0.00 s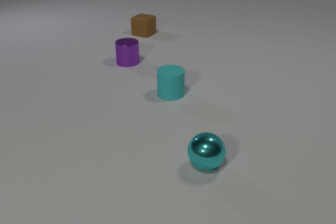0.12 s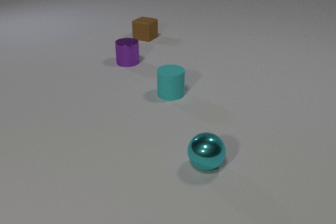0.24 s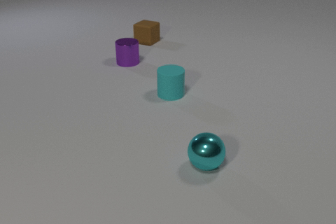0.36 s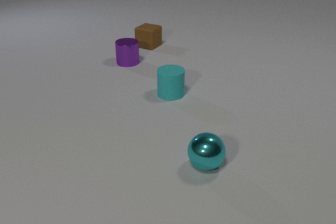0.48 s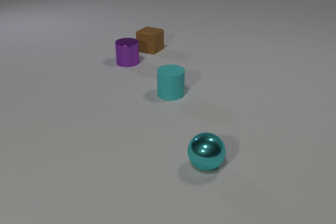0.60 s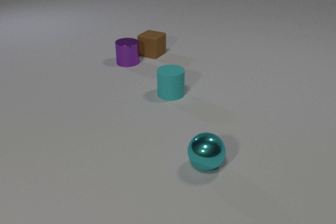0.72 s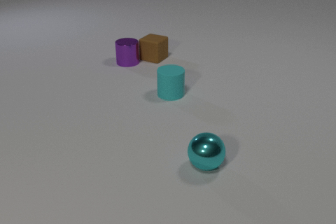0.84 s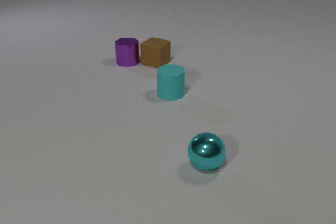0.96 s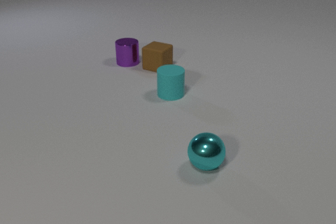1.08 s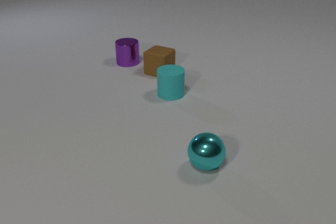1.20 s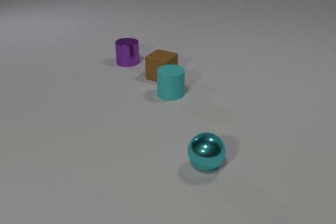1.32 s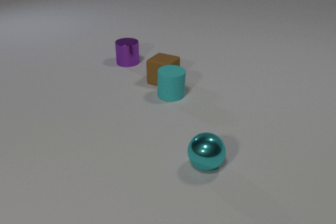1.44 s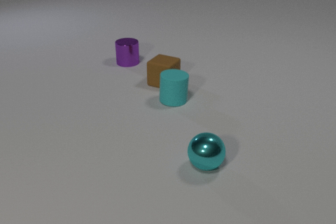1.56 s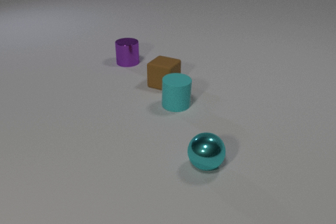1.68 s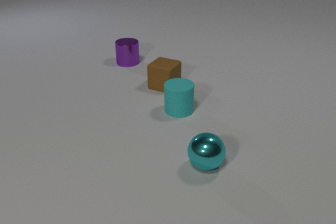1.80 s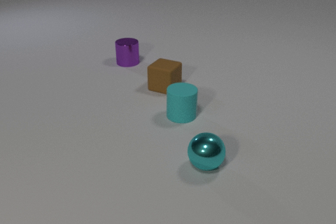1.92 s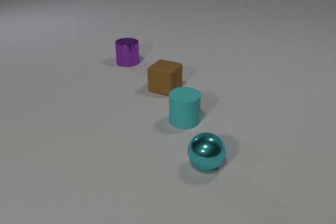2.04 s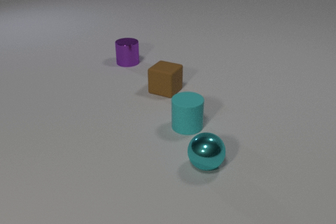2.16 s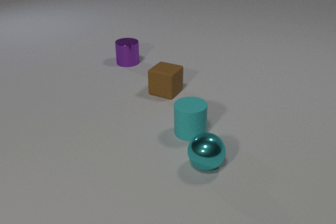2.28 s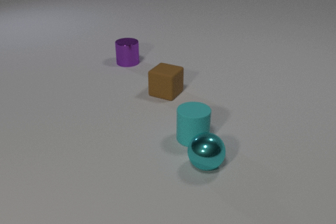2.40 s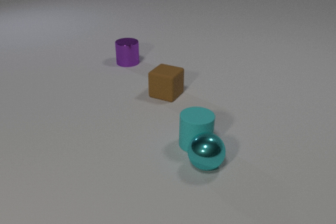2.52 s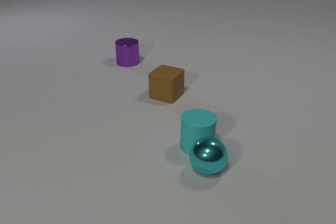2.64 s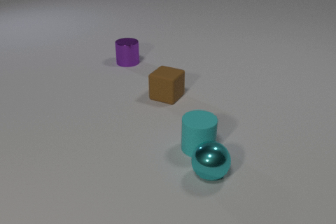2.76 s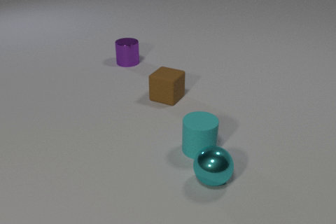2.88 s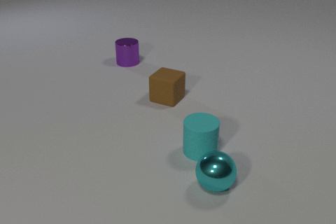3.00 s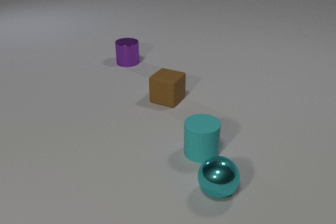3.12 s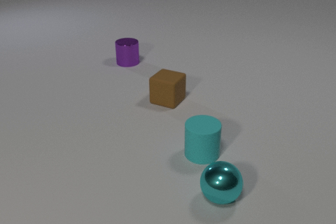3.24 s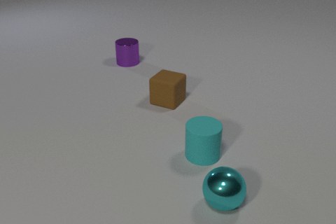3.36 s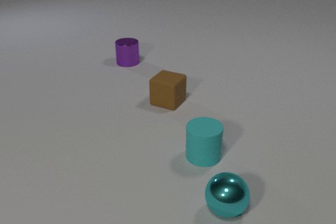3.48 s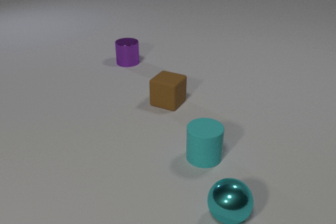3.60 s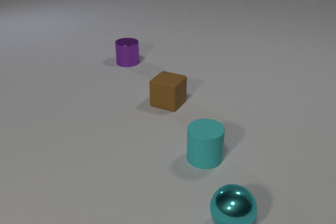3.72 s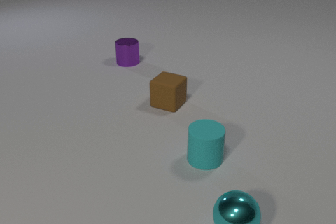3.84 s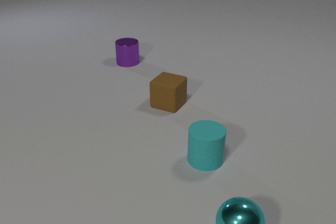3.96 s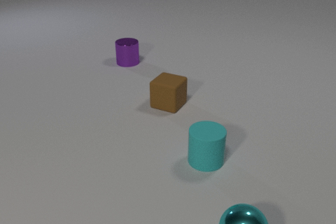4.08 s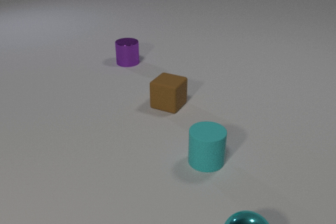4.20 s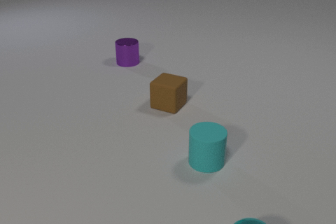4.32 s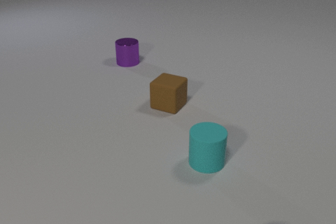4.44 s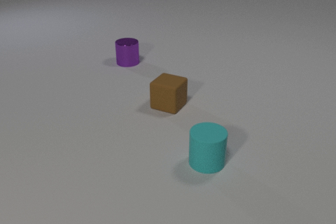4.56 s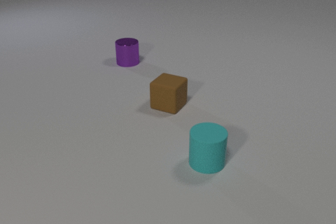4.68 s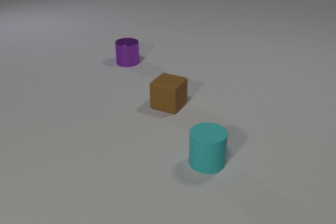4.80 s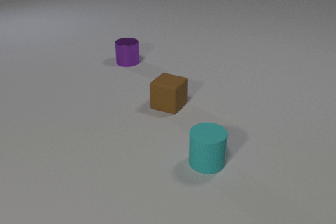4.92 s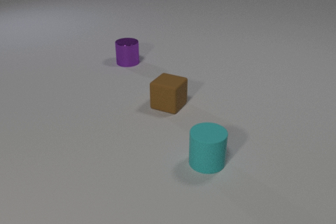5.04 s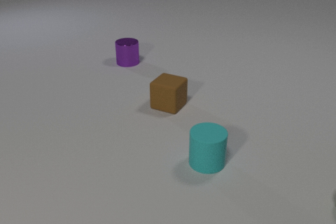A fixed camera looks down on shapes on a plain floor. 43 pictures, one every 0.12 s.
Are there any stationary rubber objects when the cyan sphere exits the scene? no.
How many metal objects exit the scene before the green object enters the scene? 1.
Are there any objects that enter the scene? yes.
0.00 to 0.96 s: The brown rubber cube slides toward the camera.
0.96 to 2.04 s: The brown rubber cube slides toward the camera. The cyan rubber cylinder slides toward the camera. The brown rubber cube and the cyan rubber cylinder collide.
2.04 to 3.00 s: The brown rubber cube slides toward the camera. The cyan rubber cylinder slides toward the camera. The cyan metal sphere rolls toward the camera. The cyan rubber cylinder and the cyan metal sphere collide.
3.00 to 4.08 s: The brown rubber cube slides toward the camera. The cyan rubber cylinder slides toward the camera. The cyan metal sphere rolls toward the camera.
4.08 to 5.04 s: The cyan metal sphere rolls toward the camera, leaves at the bottom edge.
